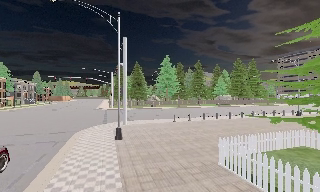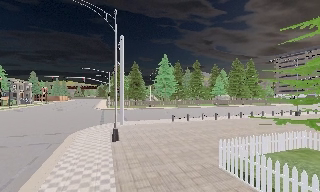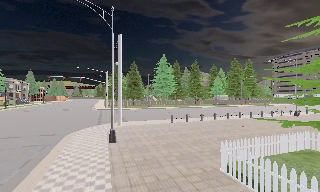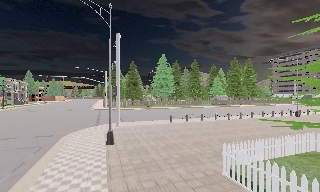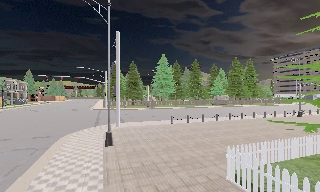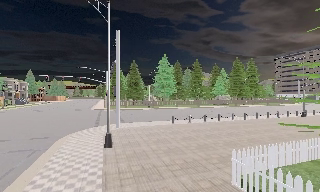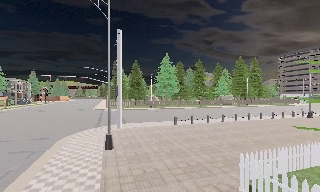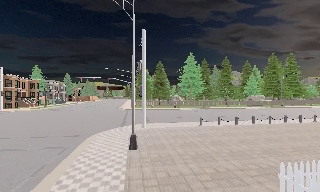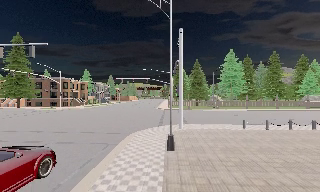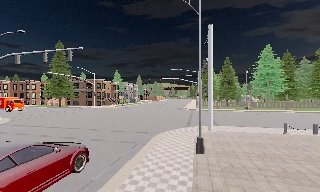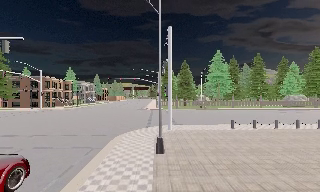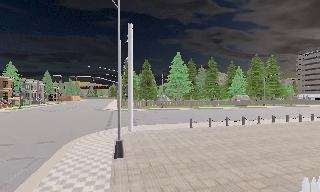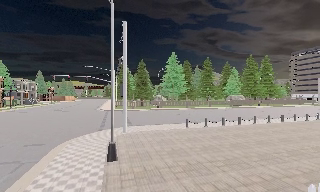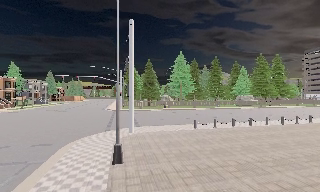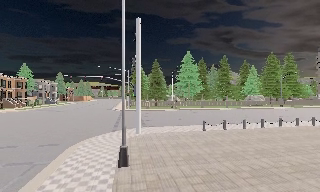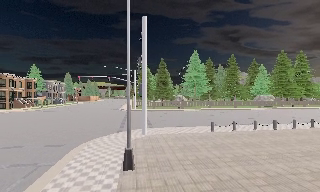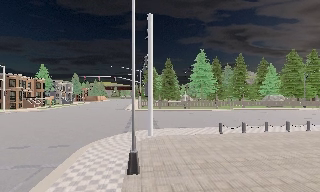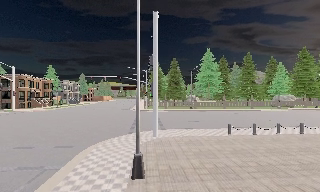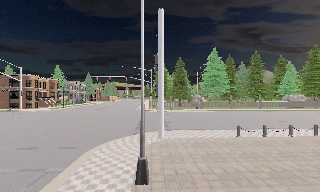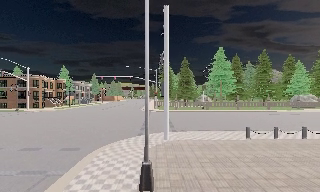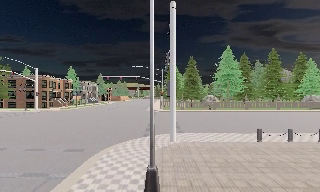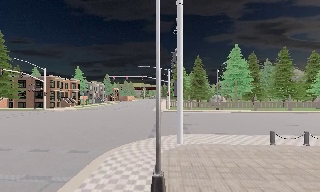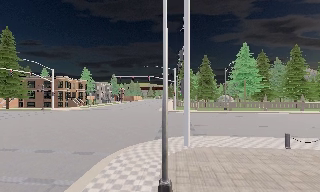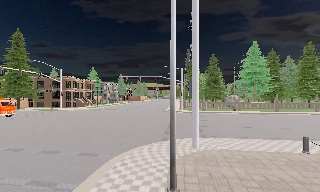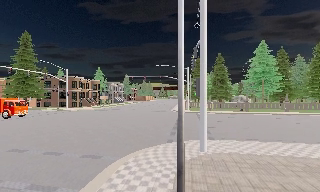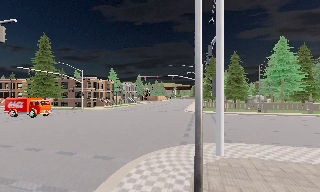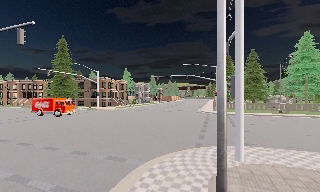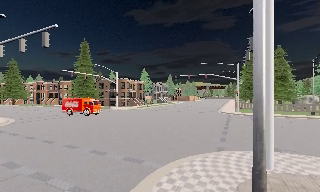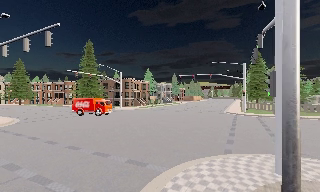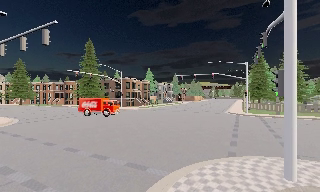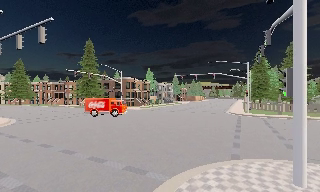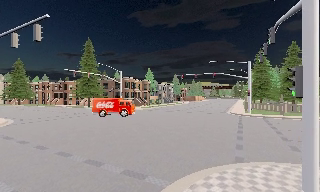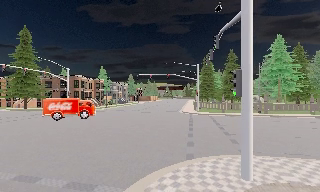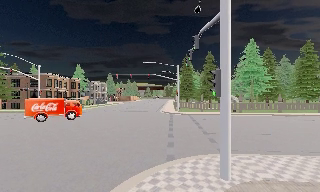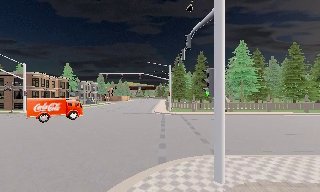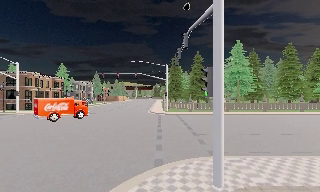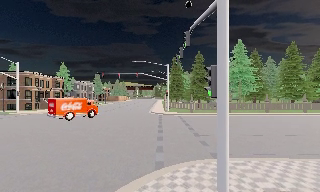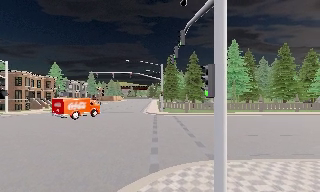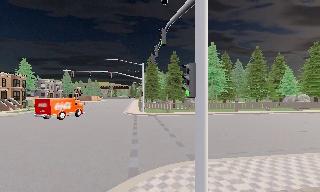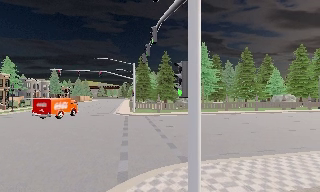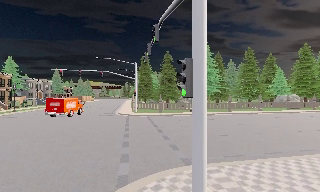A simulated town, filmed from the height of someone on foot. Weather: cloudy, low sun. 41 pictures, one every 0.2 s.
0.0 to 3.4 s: The scene slides to the right, as the camera pans about 15 degrees to its left. It travels forward, about 4.5 m, so what stands in front looms larger.
3.4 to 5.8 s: The scene slides to the right, as the camera pans about 30 degrees to its left. It travels forward, about 4 m.
5.8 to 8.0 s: The camera pans to its right, which is clockwise from overhead, by about 40 degrees. It travels forward, about 3 m.
The film runs forward here.
